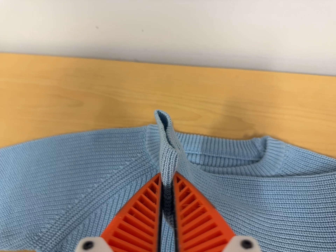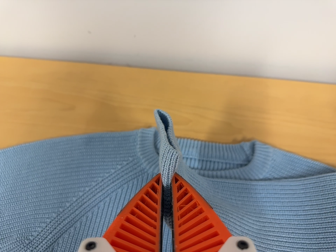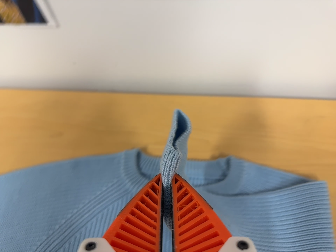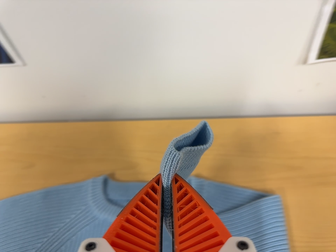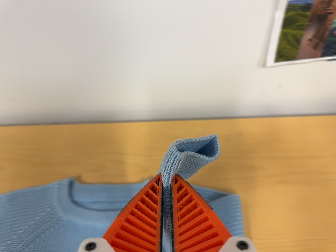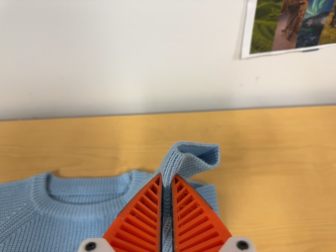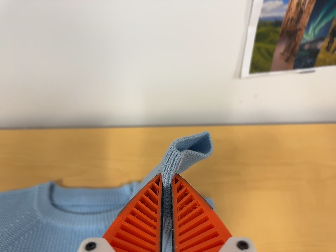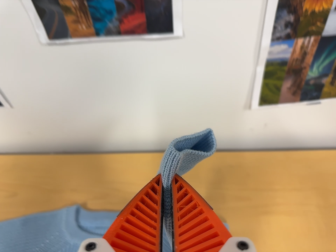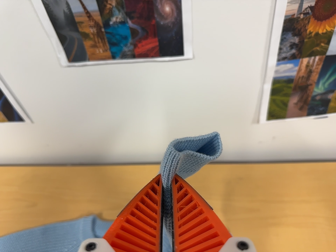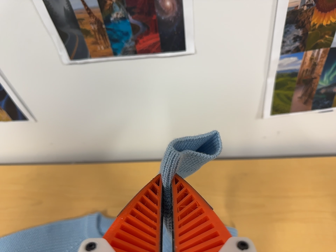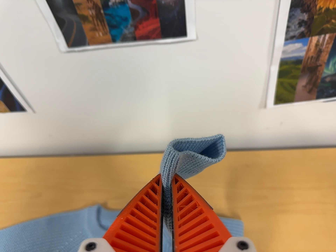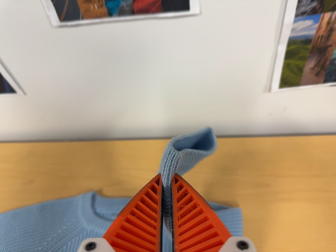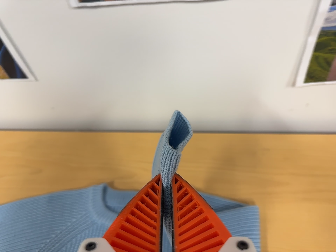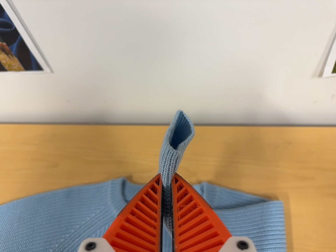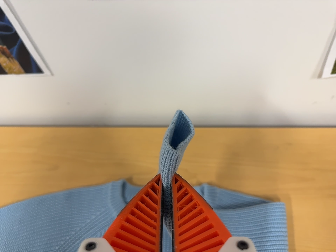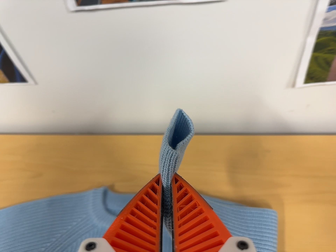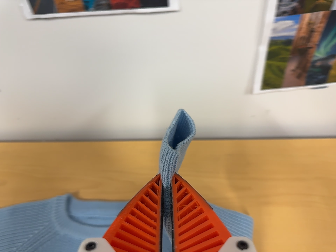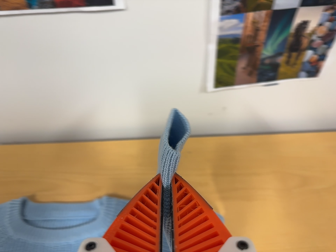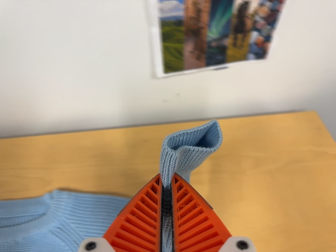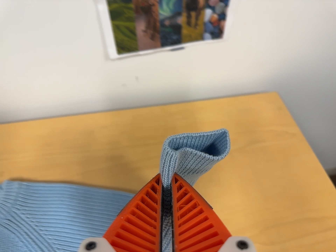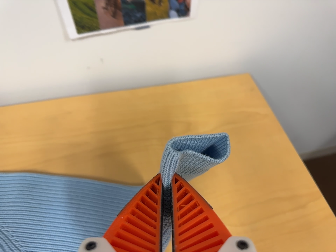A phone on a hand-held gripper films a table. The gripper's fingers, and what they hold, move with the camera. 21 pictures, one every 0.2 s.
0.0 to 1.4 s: The camera travels to its right, backward and toward the top of its view, about 18 cm, so close, fixed things drift to the left. Its aim tips toward the top of its view by about 10 degrees, and the scene shifts downward.
1.4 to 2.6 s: The camera travels to its left and forward, about 7 cm, so close, fixed things drift to the right.
2.6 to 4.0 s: The camera swings to its right by about 20 degrees, and the scene slides to the left. It travels to its right, about 24 cm, so close, fixed things drift to the left. It rolls about its line of sight by about 10 degrees, and the scene rotates counterclockwise.
The film runs backward here.
